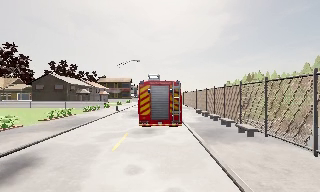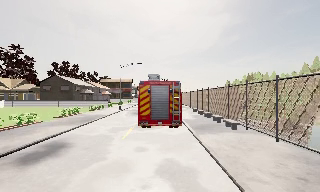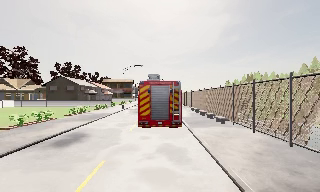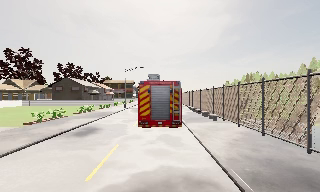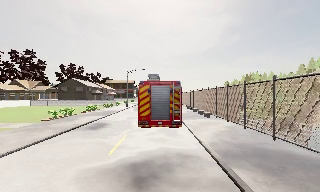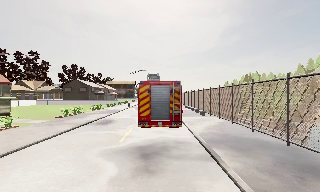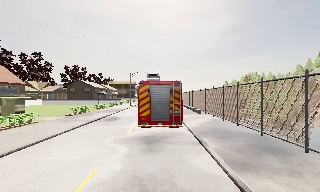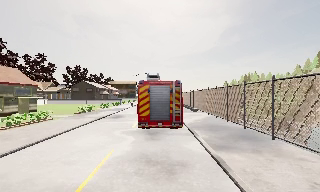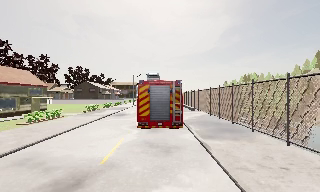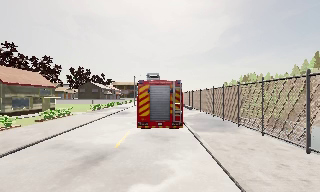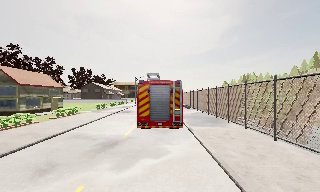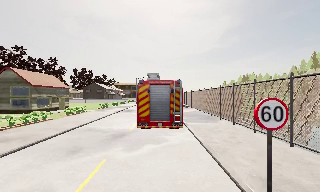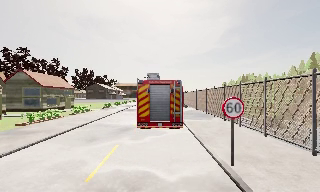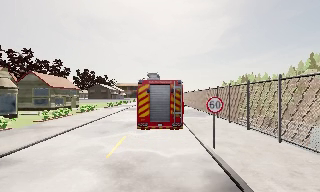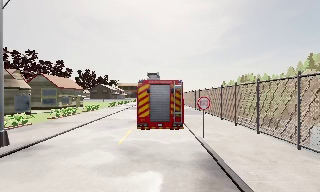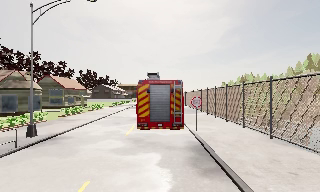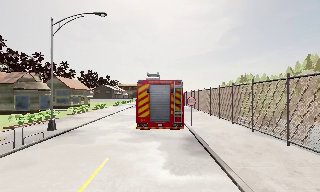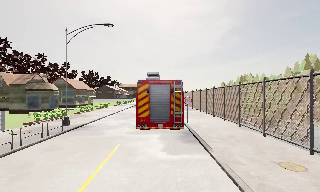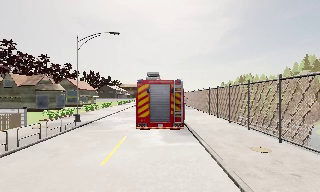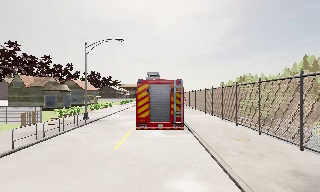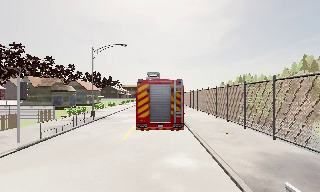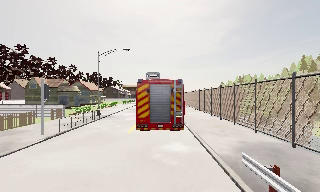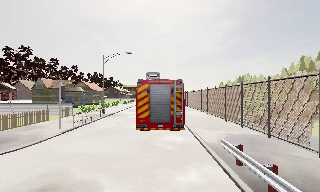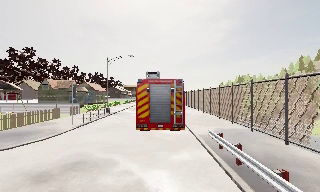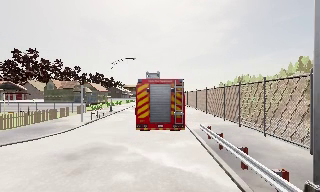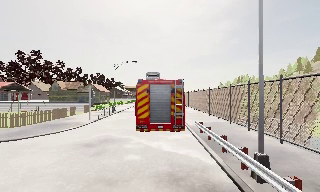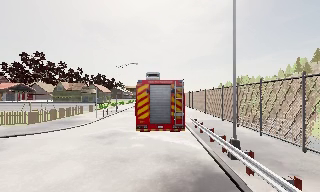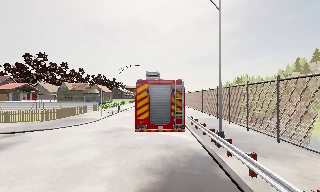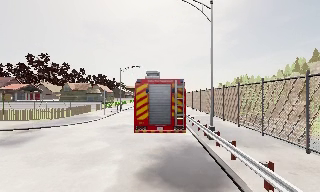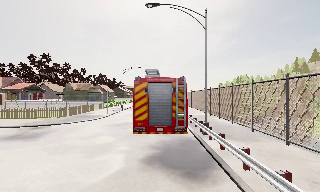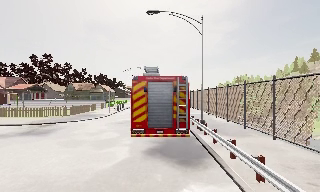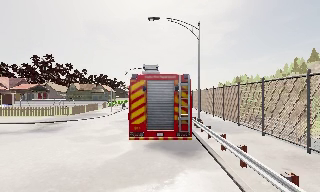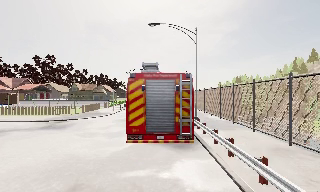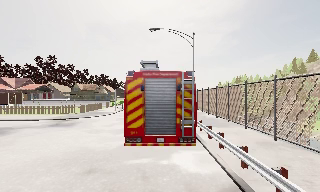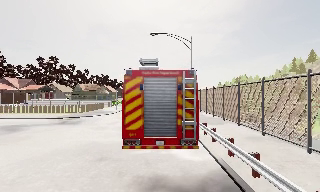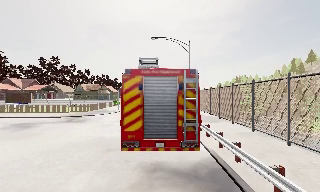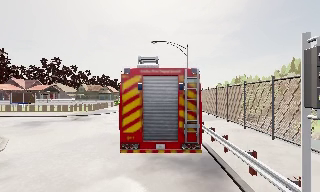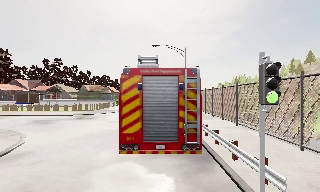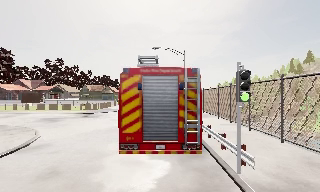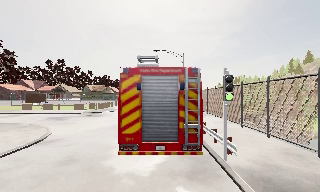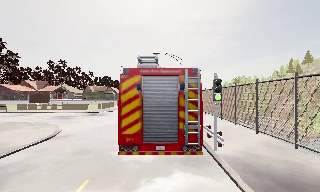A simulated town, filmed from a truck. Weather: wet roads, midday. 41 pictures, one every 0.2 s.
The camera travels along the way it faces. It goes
backward.
0.0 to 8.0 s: The camera travels backward, about 60 m, so what stands in front gets smaller. It loses speed.
The film runs backward here.
